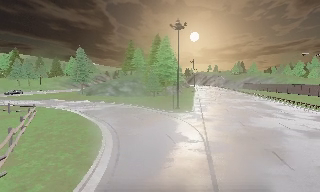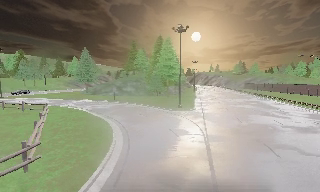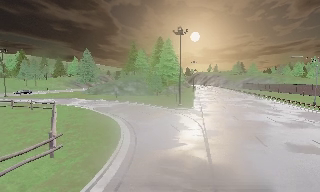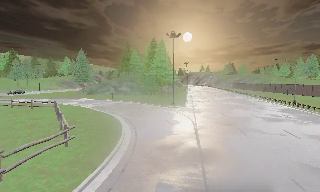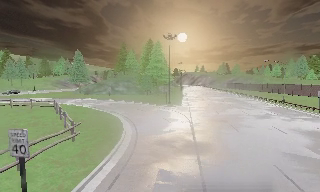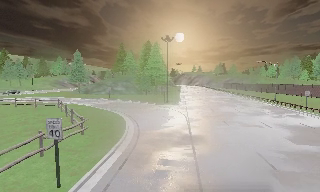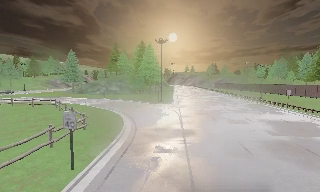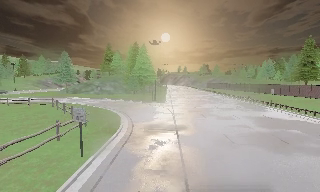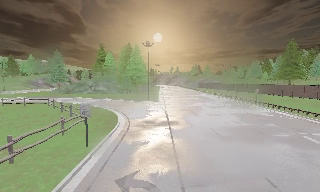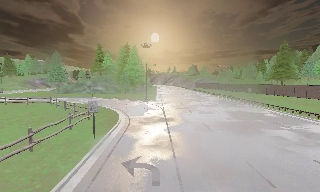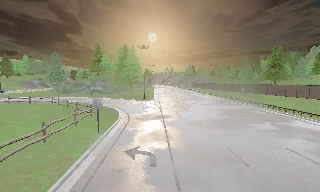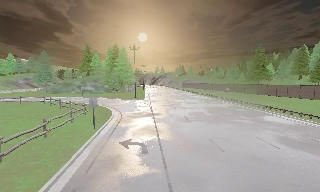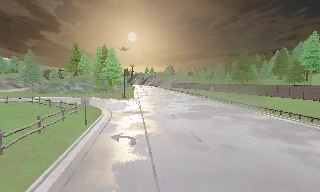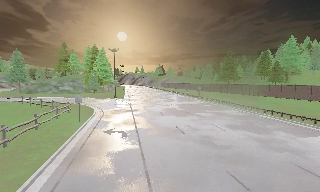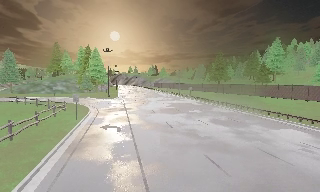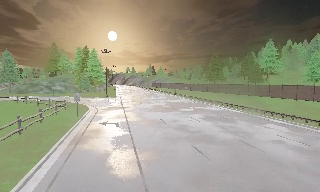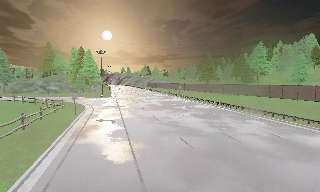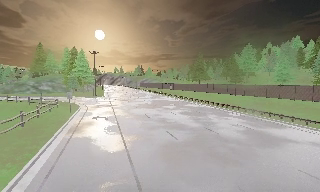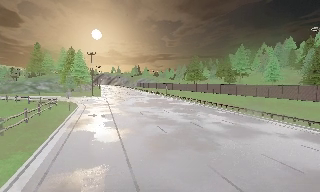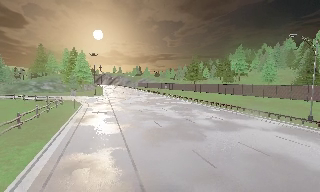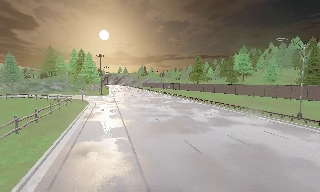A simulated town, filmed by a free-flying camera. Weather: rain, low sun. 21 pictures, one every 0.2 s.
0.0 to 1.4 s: The camera travels backward, about 9 m, so what stands in front gets smaller.
1.4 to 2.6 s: The scene slides to the left, as the camera pans about 15 degrees to its right. It travels backward, about 8 m, so what stands in front gets smaller.
2.6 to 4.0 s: The camera travels backward, about 11 m, so what stands in front gets smaller.
The film runs backward here.
